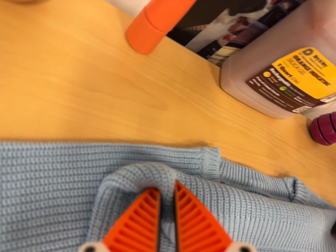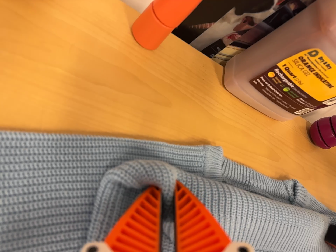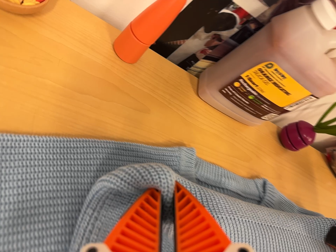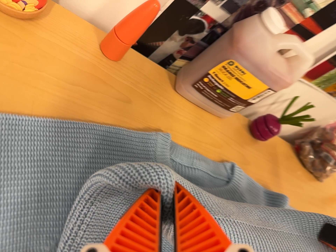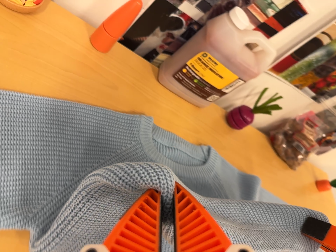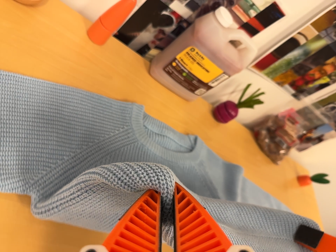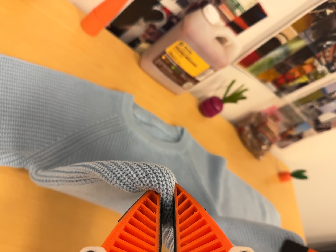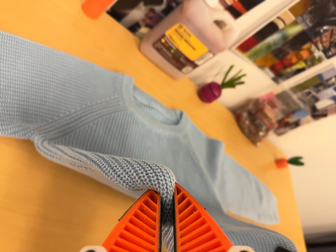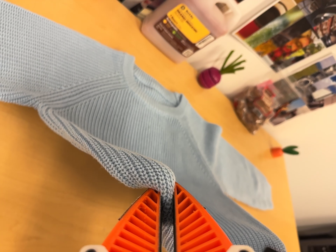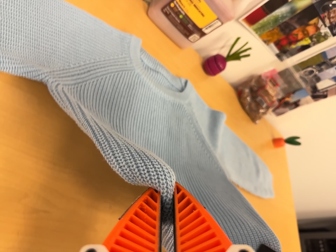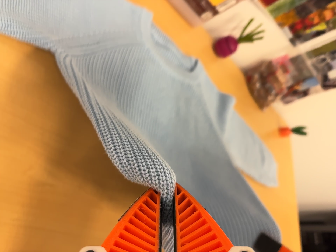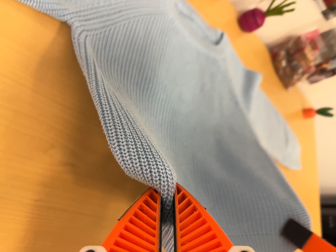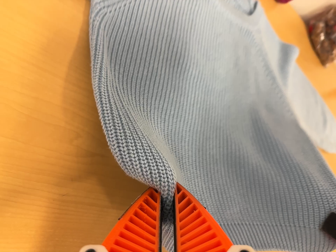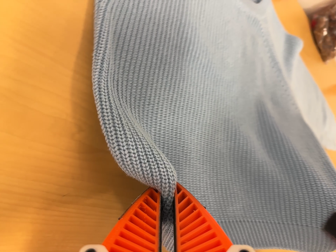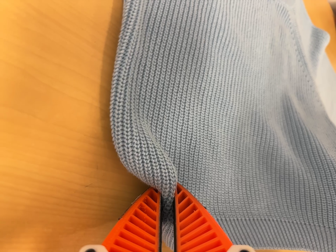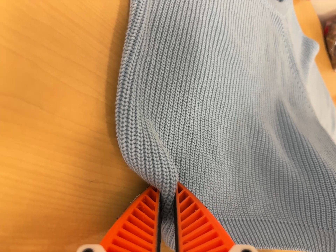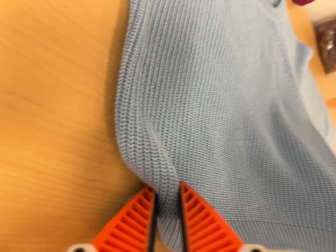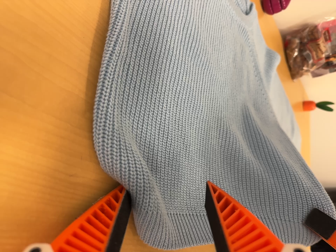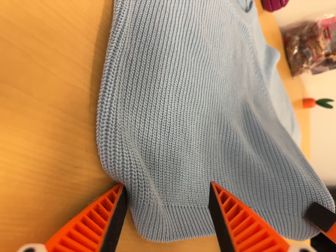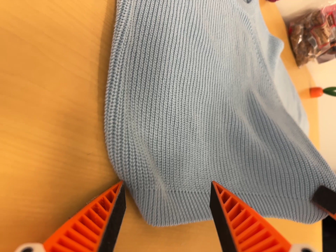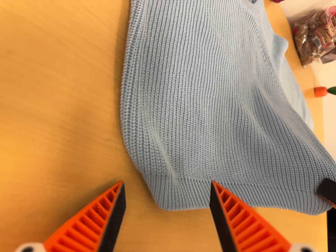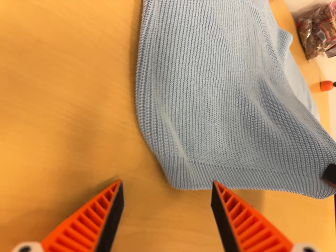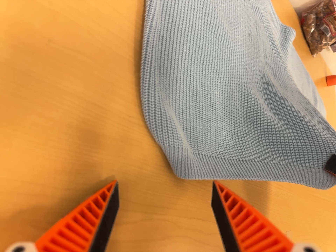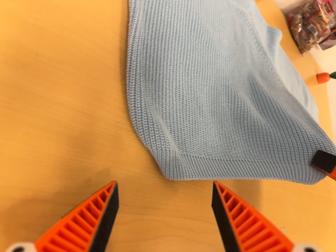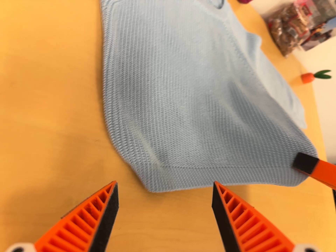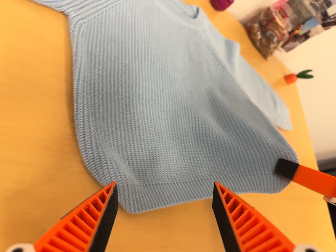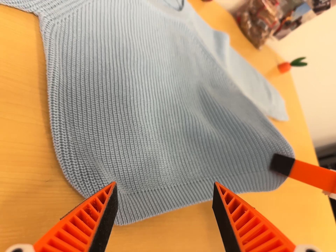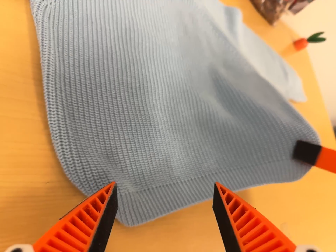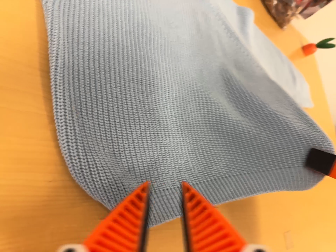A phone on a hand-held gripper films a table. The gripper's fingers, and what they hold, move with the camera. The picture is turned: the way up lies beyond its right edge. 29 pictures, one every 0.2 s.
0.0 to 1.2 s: The camera swings to its right by about 15 degrees, and the scene slides to the left. It travels backward and toward the bottom of its view, about 24 cm, so what stands in front gets smaller.
1.2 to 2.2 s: The camera travels toward the bottom of its view and to its left, about 10 cm, so close, fixed things drift upward. Its aim tips toward the bottom of its view by about 10 degrees, and the scene shifts upward.
2.2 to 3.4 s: The camera travels to its left and forward, about 9 cm.
3.4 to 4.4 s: The camera travels backward and toward the bottom of its view, about 7 cm, so what stands in front gets smaller.
4.4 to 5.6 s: The camera travels to its right, toward the top of its view and forward, about 8 cm, so close, fixed things drift to the left. It rolls about its line of sight by about 15 degrees, and the scene rotates counterclockwise.
The film runs backward here.
